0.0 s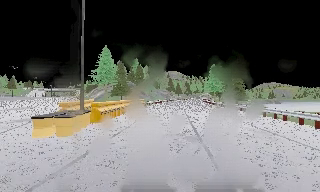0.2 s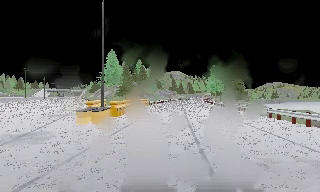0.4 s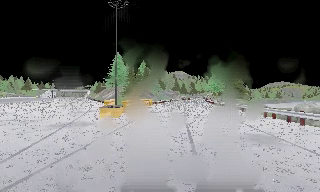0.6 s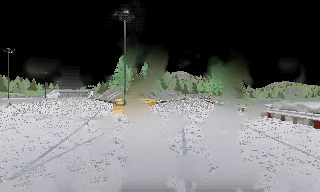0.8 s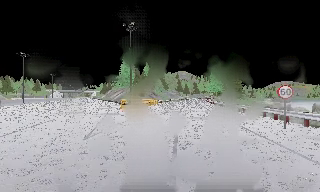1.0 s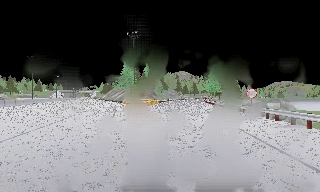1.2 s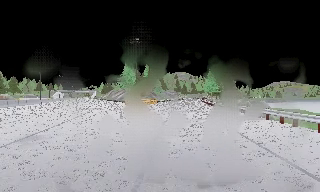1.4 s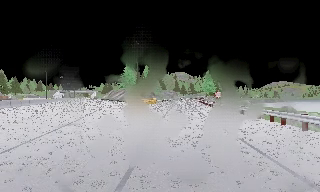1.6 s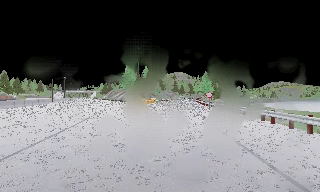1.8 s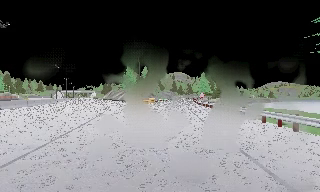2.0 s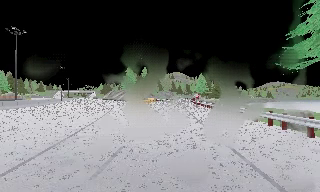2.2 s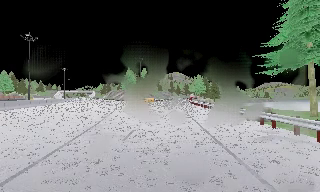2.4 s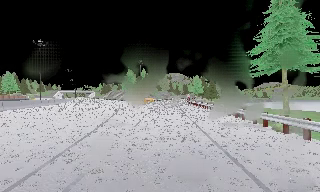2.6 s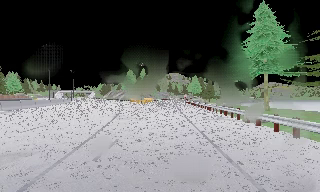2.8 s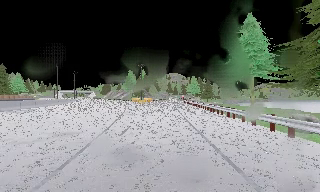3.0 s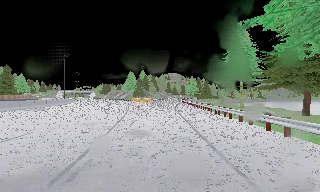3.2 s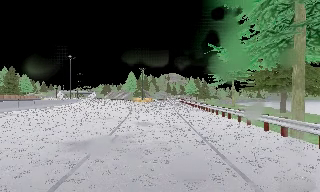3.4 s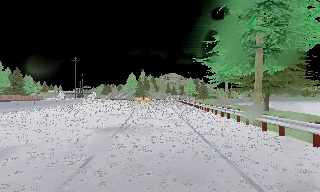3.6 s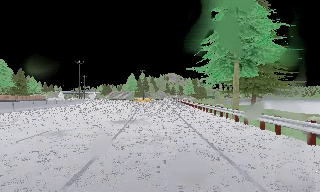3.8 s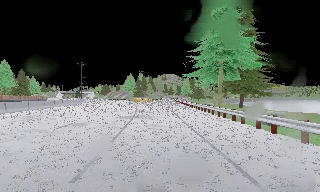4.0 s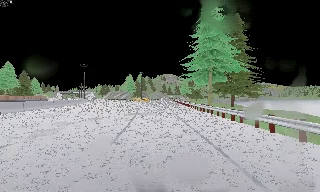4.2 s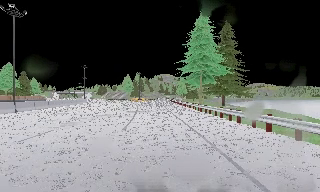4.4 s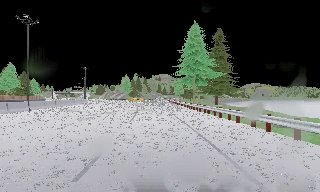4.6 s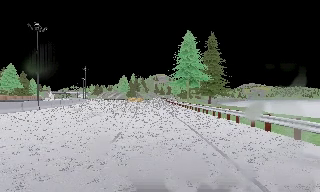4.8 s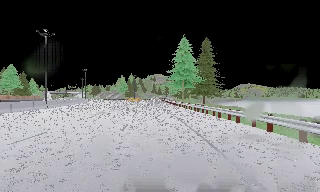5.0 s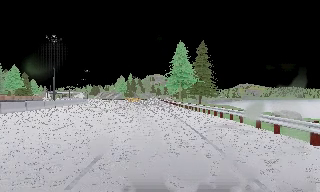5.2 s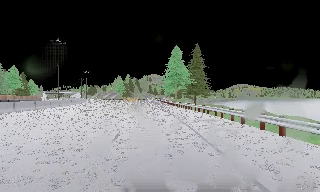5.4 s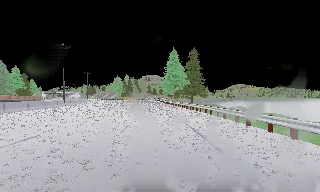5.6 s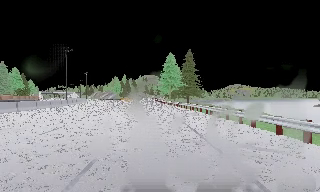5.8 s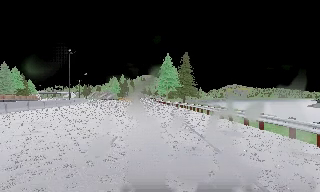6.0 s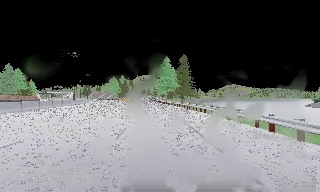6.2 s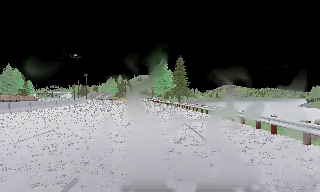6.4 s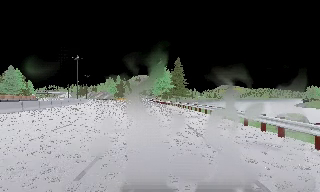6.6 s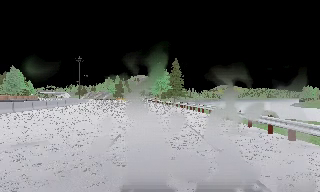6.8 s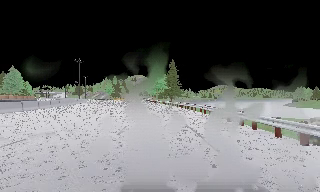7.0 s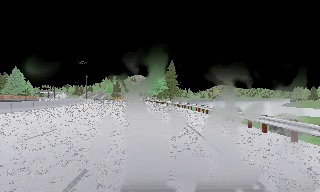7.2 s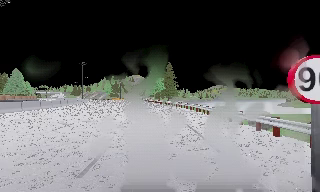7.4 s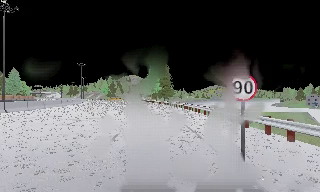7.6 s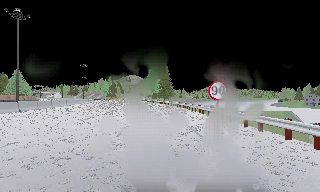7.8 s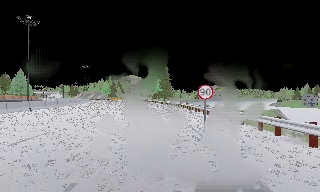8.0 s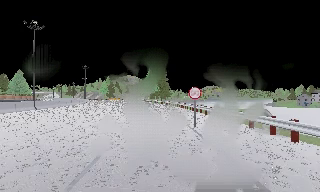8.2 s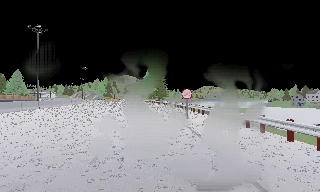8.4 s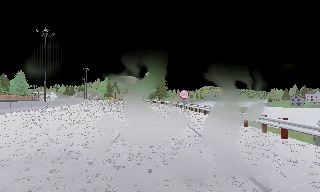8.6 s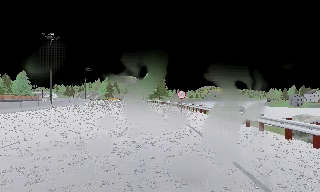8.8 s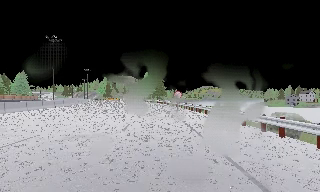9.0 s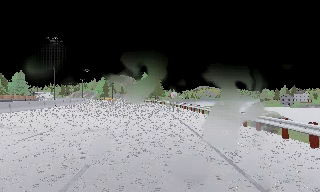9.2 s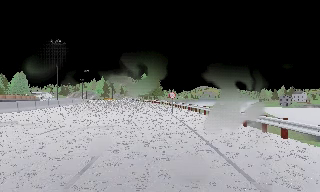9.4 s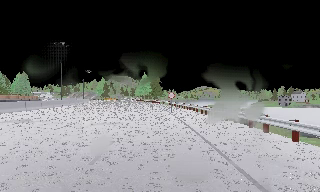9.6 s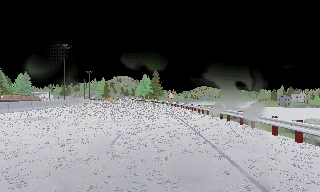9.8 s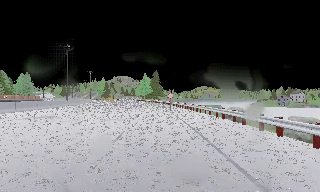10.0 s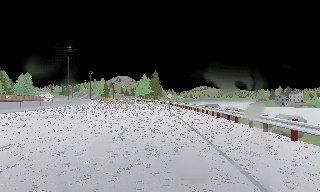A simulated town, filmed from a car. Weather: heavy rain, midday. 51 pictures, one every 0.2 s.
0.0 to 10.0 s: The camera pans to its right, which is clockwise from overhead, by about 15 degrees. It travels backward, about 110 m, so what stands in front gets smaller. It loses speed.
The film runs backward here.
